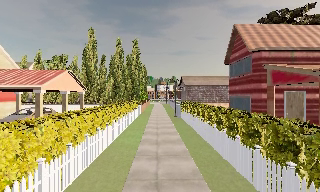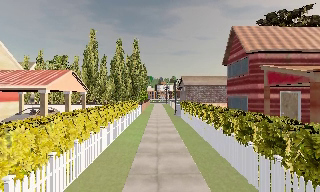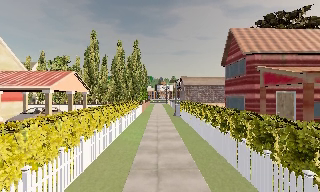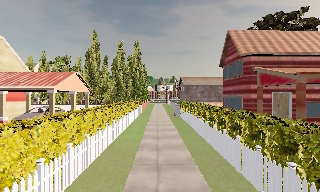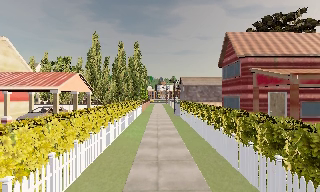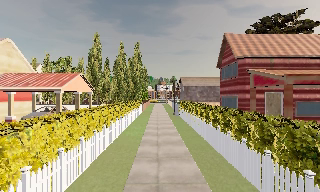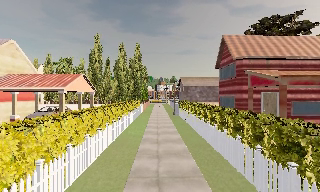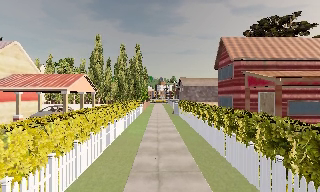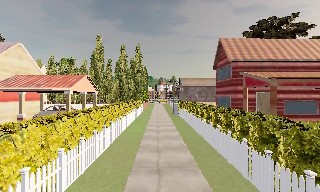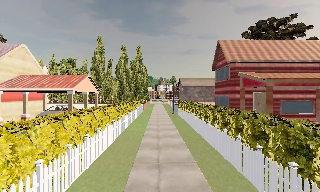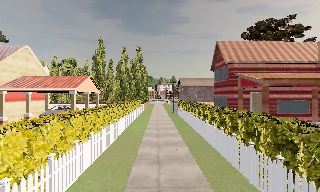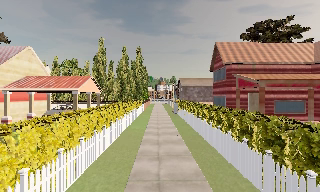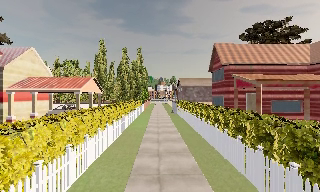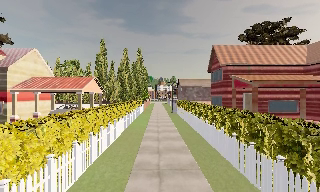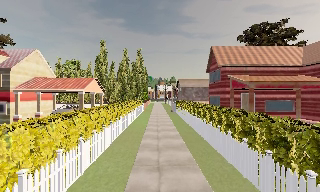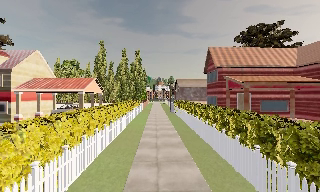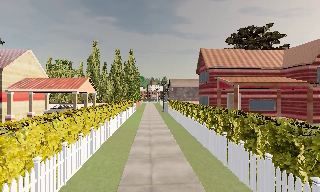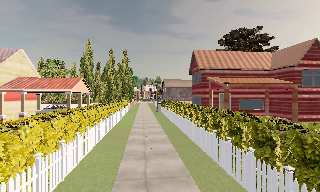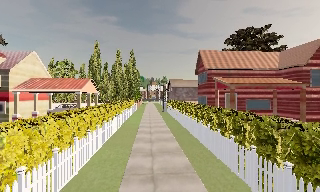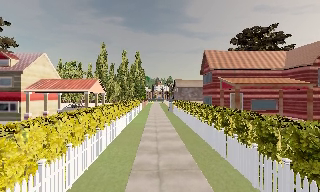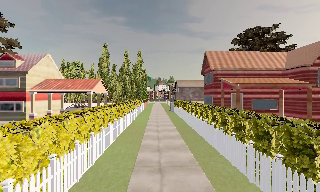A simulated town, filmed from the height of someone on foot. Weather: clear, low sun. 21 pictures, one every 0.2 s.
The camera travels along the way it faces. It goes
backward.
0.0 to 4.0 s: The camera travels backward, about 7 m, so what stands in front gets smaller.
The film runs backward here.
